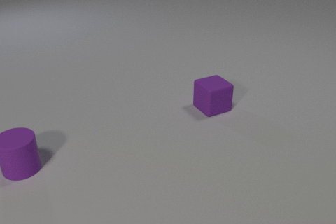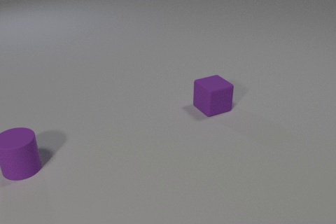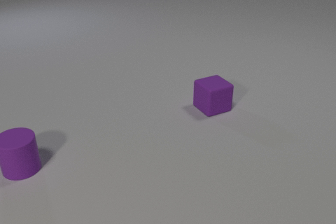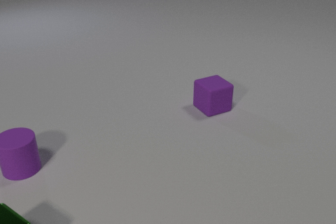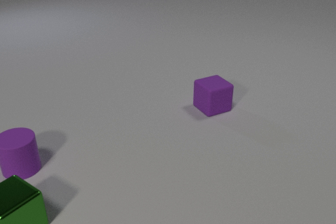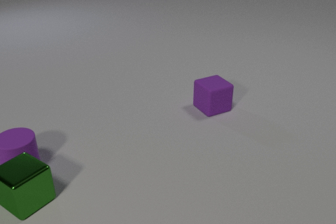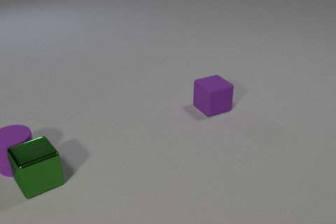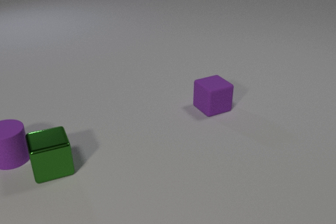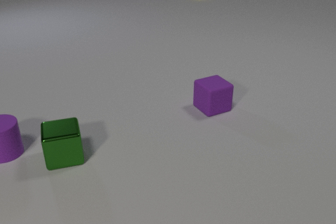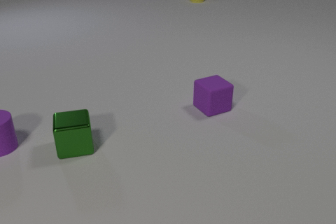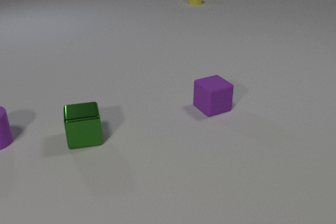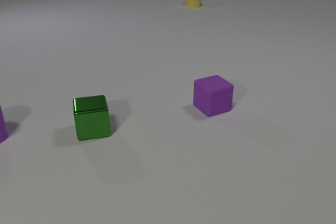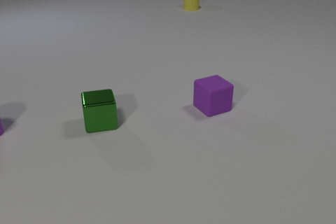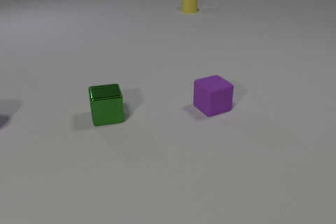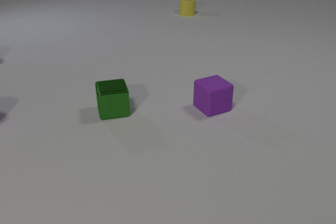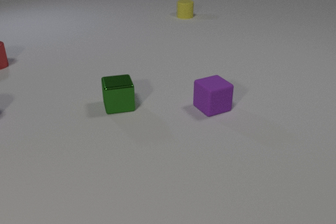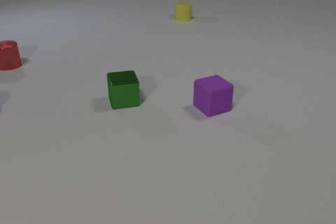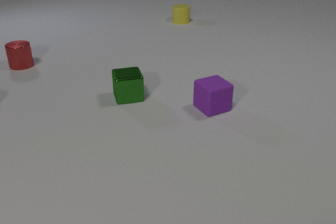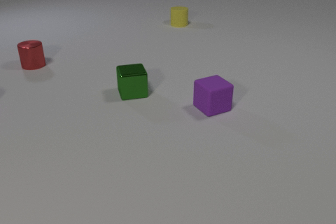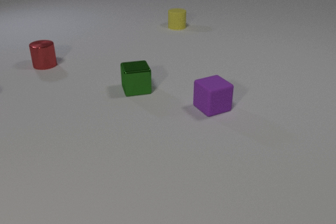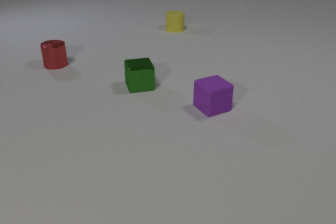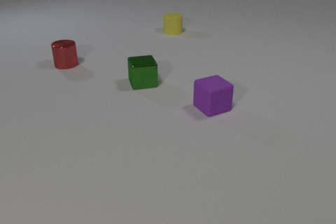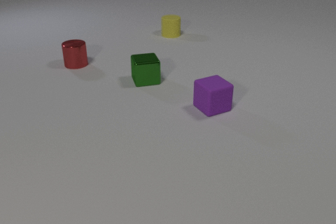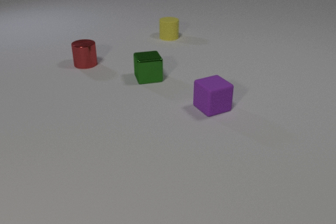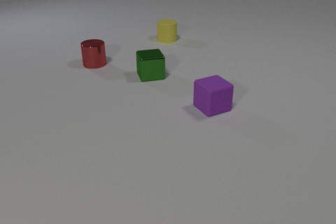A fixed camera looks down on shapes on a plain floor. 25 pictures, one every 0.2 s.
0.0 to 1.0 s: The green metal cube comes in at the bottom edge, slides away from the camera.
1.0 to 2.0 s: The green metal cube slides away from the camera and to the right, spins clockwise seen from above by about 45 degrees, its near face sliding to the left. The purple rubber cylinder slides away from the camera. The yellow rubber cylinder comes in at the top edge, slides toward the camera. The green metal cube and the purple rubber cylinder collide.
2.0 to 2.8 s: The green metal cube slides away from the camera and to the right. The purple rubber cylinder slides away from the camera, leaves at the left edge. The yellow rubber cylinder slides toward the camera.
2.8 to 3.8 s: The green metal cube slides away from the camera and to the right. The red metal cylinder comes in at the left edge, slides to the right. The yellow rubber cylinder slides toward the camera.
3.8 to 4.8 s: The green metal cube slides away from the camera and to the right. The red metal cylinder slides to the right. The yellow rubber cylinder slides toward the camera.
Are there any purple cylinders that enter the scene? no.
What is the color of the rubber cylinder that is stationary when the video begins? purple.
How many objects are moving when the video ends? 3.
